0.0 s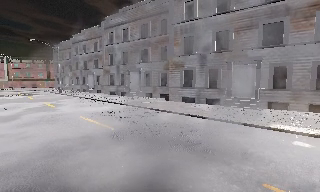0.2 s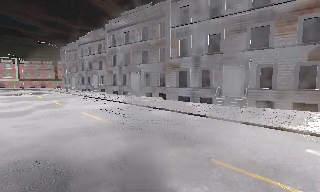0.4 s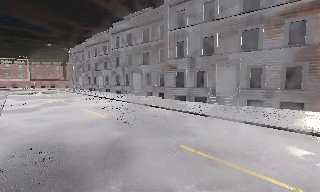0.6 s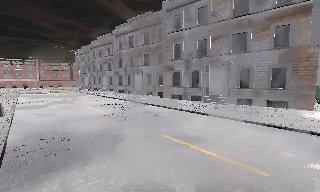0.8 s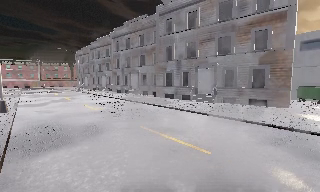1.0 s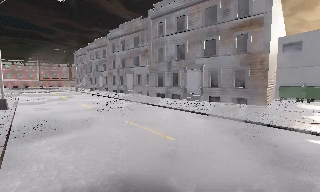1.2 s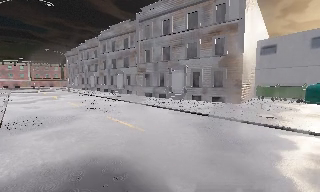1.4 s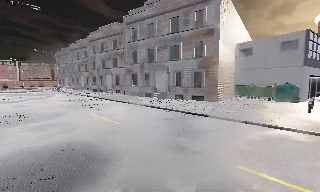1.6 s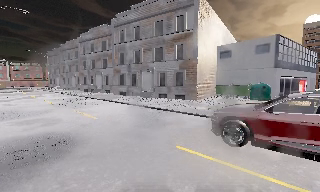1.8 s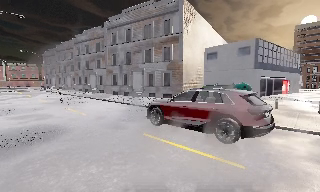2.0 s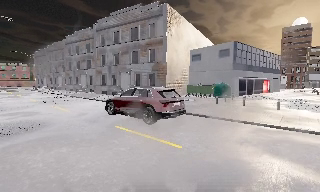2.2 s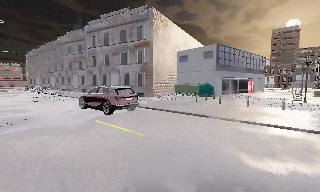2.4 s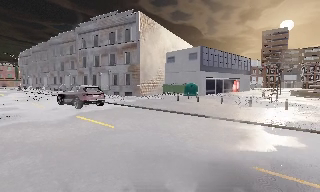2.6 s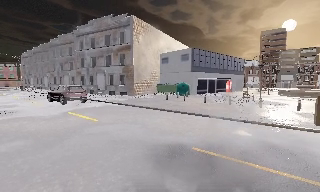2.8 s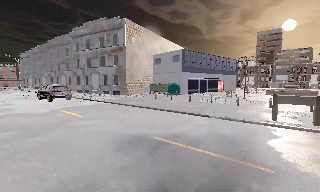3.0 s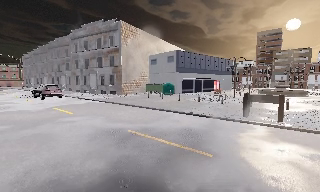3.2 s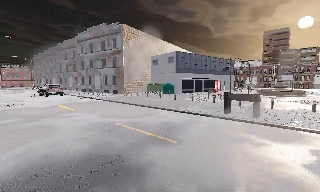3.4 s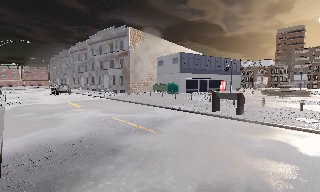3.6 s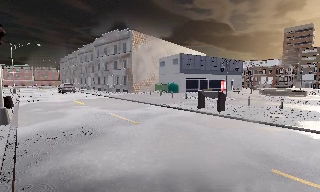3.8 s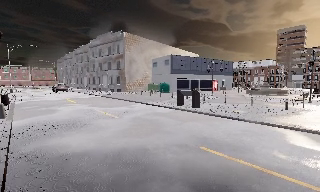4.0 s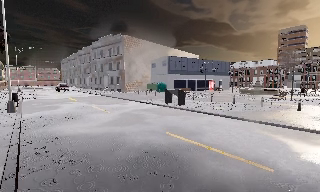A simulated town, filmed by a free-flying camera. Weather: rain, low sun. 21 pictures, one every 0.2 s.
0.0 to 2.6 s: The camera travels backward and to its right, about 18 m, so what stands in front gets smaller.
2.6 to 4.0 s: The camera pans to its left, which is counterclockwise from overhead, by about 10 degrees. It travels to its right and backward, about 10 m, so close, fixed things drift to the left.
The film runs forward here.
